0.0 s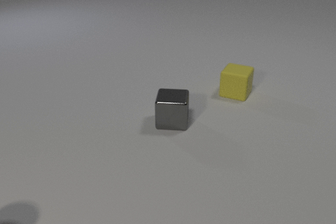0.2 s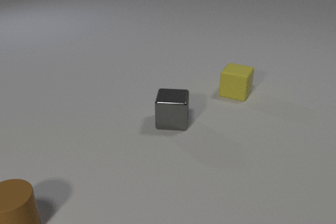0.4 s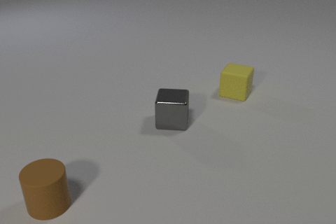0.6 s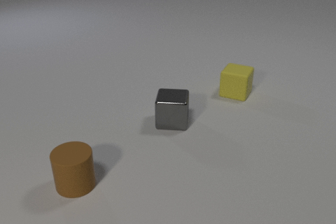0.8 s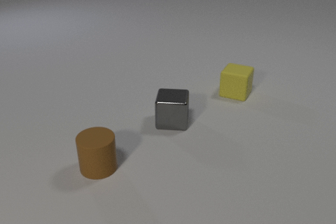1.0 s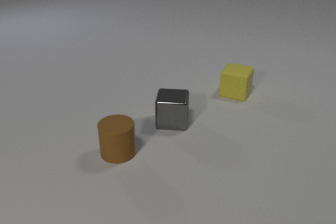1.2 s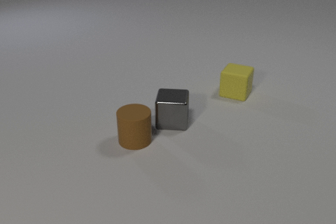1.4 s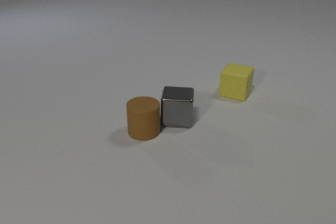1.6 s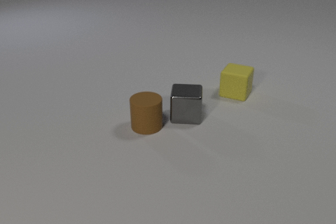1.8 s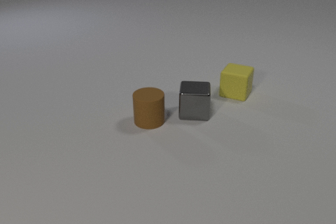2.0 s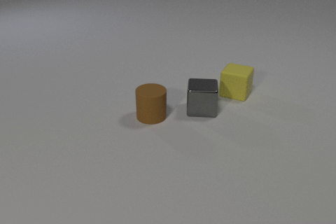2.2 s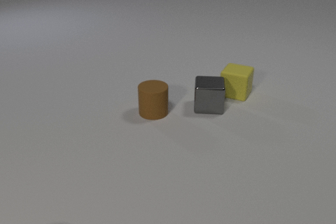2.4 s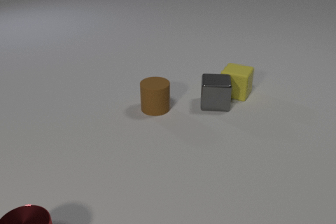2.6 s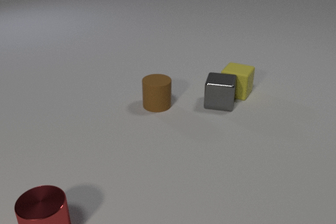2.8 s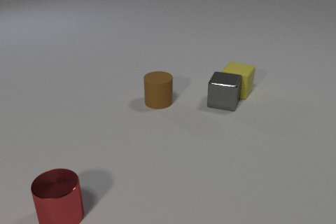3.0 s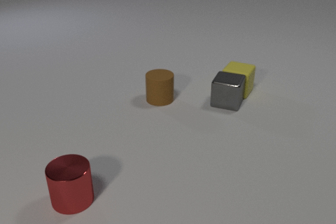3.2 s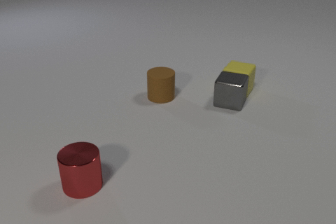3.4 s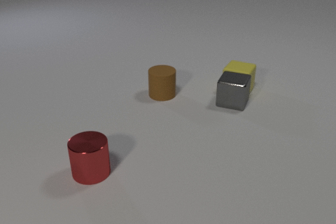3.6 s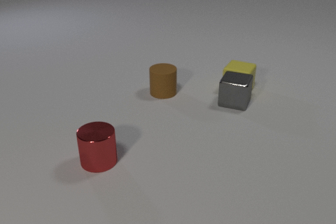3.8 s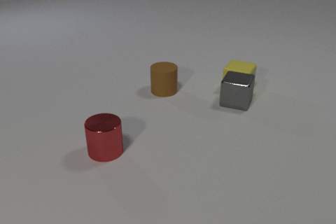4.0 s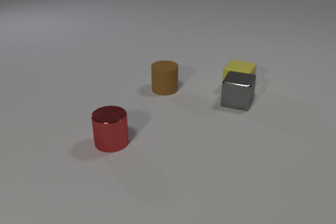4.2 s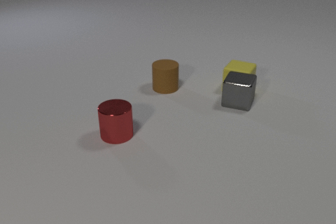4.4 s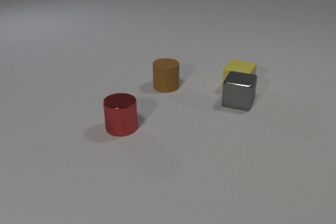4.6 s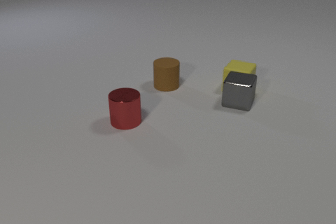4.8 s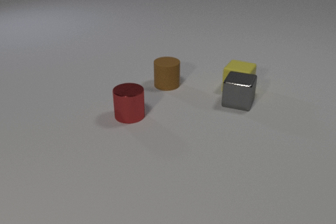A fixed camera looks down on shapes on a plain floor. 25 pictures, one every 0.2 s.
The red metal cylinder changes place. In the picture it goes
away from the camera.
0.0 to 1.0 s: The brown rubber cylinder comes in at the bottom edge, slides to the right and away from the camera.
1.0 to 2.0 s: The brown rubber cylinder slides away from the camera and to the right. The gray metal cube slides to the right and away from the camera. The brown rubber cylinder and the gray metal cube collide.
2.0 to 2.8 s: The brown rubber cylinder slides away from the camera. The gray metal cube slides to the right and away from the camera. The red metal cylinder comes in at the bottom edge, slides away from the camera and to the right. The gray metal cube and the yellow rubber cube collide.
2.8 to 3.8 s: The brown rubber cylinder slides away from the camera. The gray metal cube slides to the right. The red metal cylinder slides away from the camera and to the right.
3.8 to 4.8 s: The brown rubber cylinder slides away from the camera. The red metal cylinder slides away from the camera.
What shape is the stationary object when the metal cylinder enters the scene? cube.
What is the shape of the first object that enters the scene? cylinder.
How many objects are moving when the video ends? 2.
